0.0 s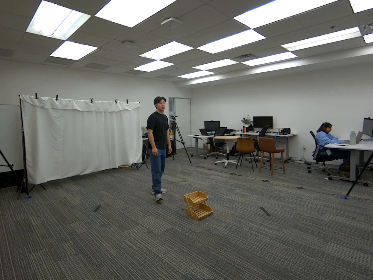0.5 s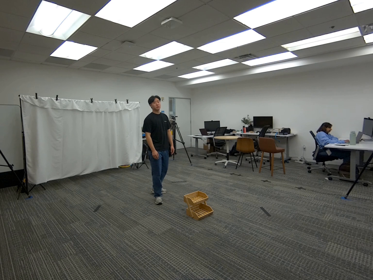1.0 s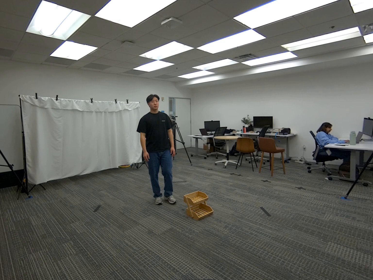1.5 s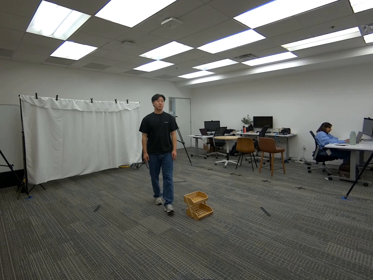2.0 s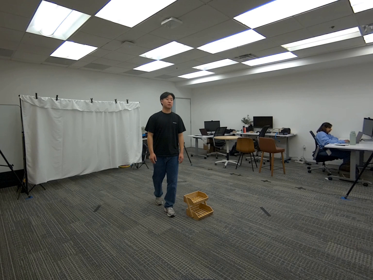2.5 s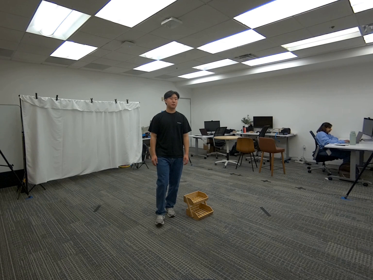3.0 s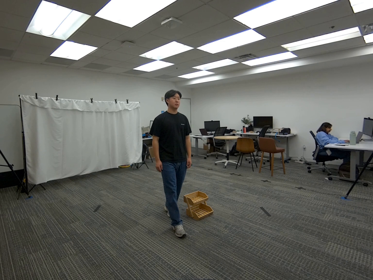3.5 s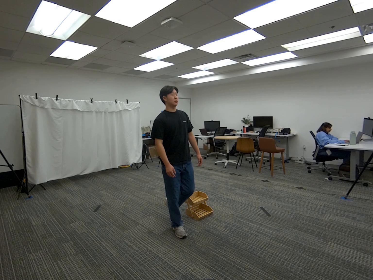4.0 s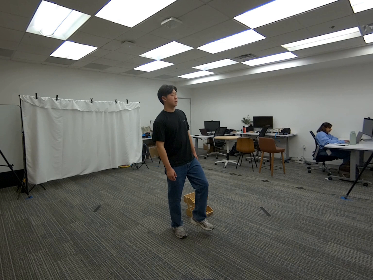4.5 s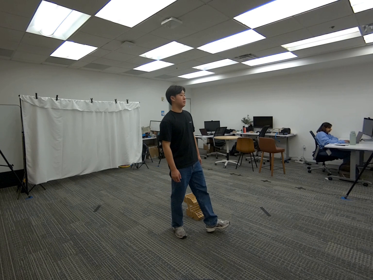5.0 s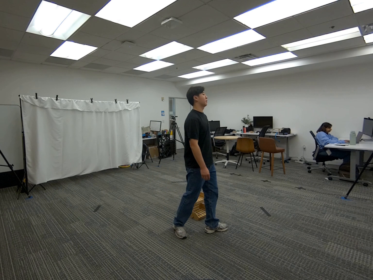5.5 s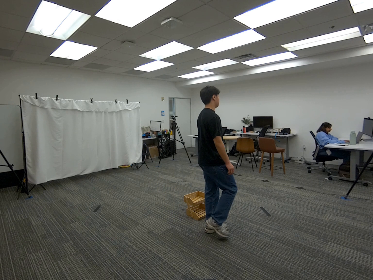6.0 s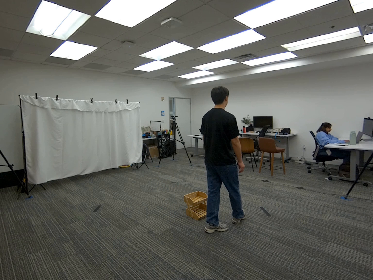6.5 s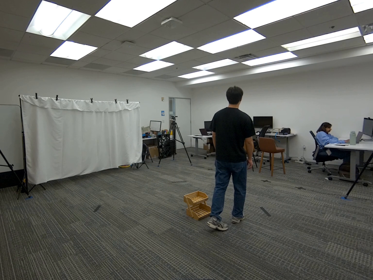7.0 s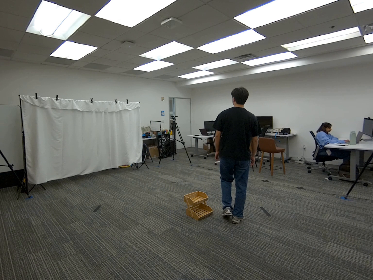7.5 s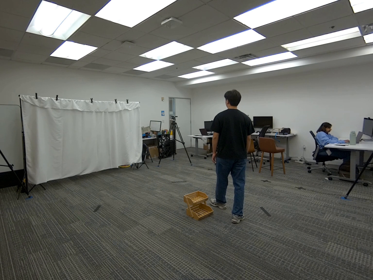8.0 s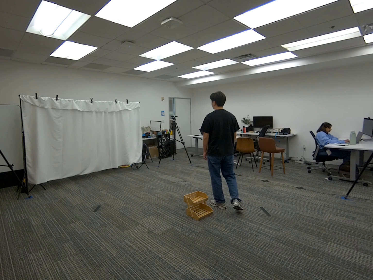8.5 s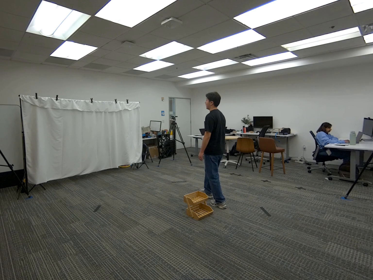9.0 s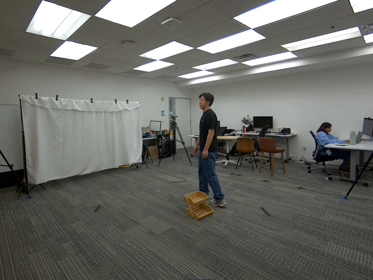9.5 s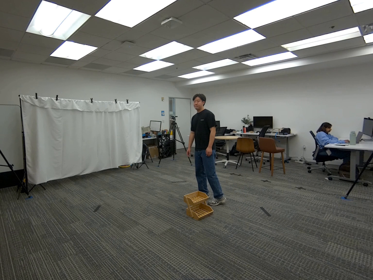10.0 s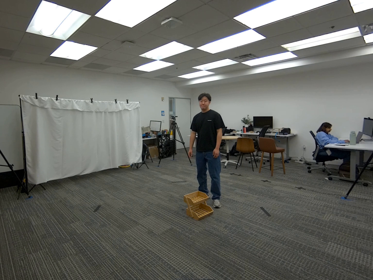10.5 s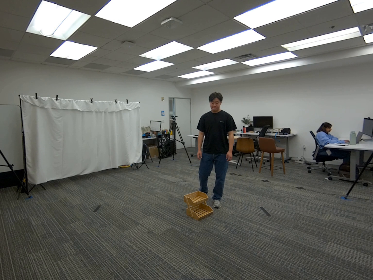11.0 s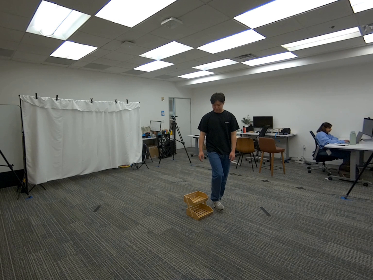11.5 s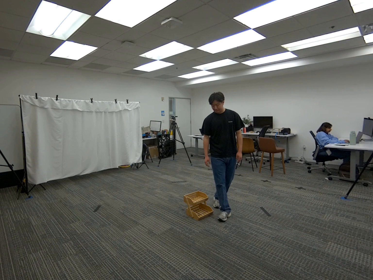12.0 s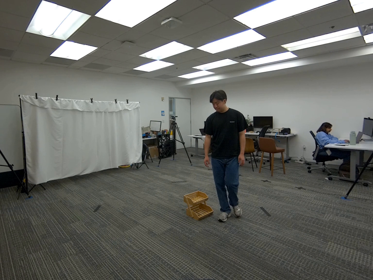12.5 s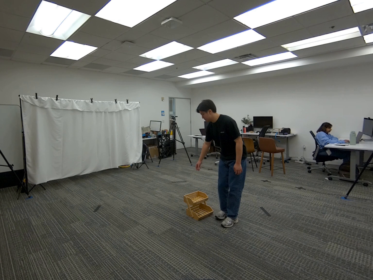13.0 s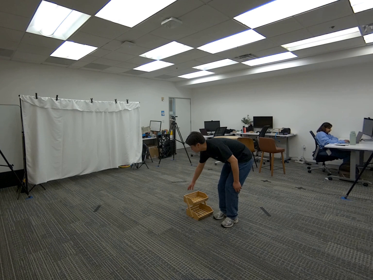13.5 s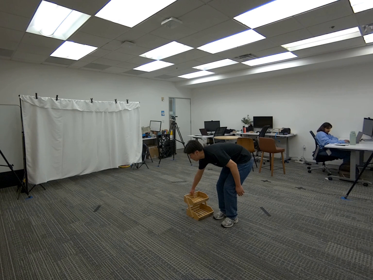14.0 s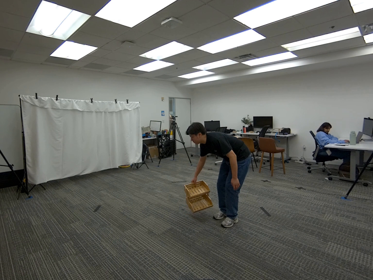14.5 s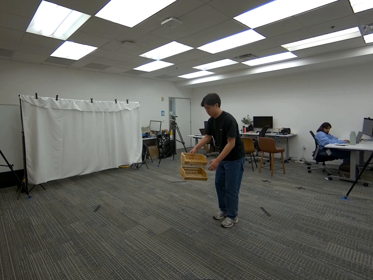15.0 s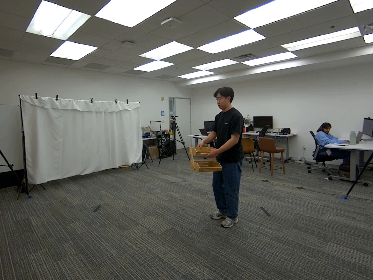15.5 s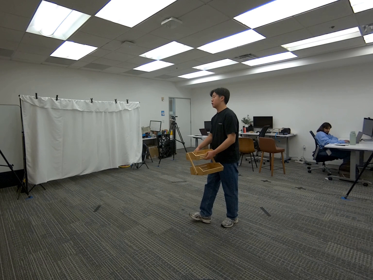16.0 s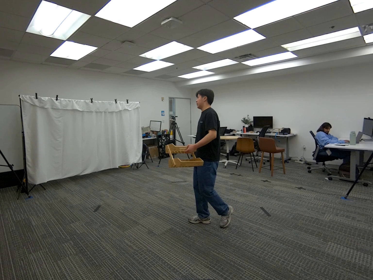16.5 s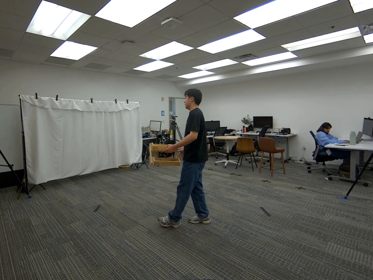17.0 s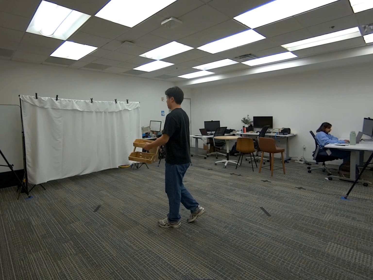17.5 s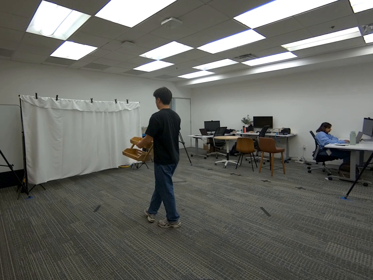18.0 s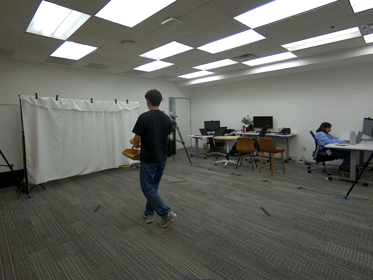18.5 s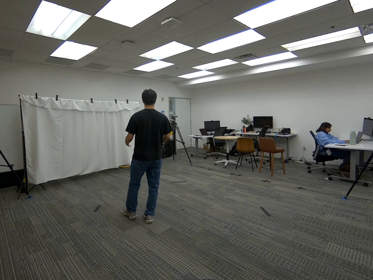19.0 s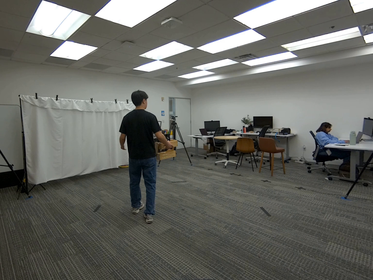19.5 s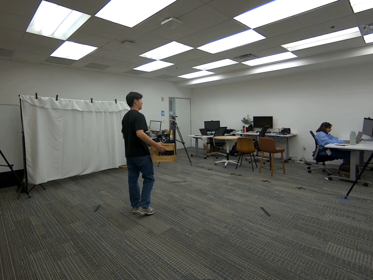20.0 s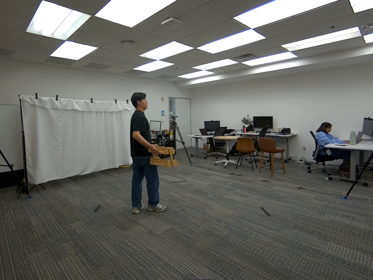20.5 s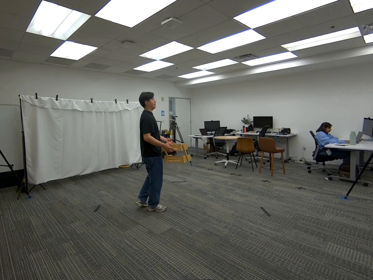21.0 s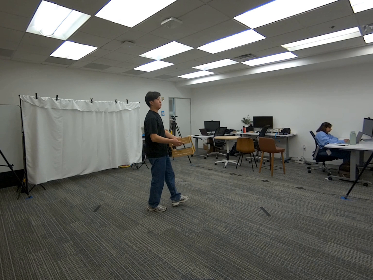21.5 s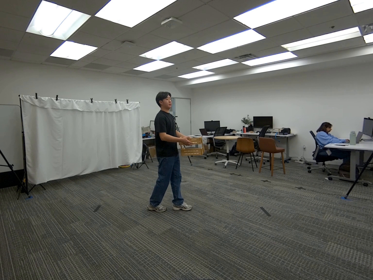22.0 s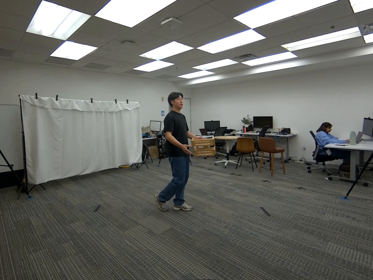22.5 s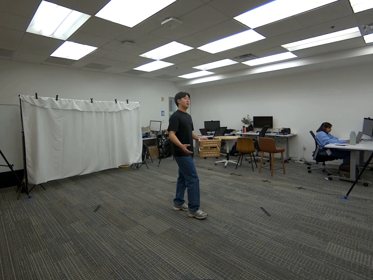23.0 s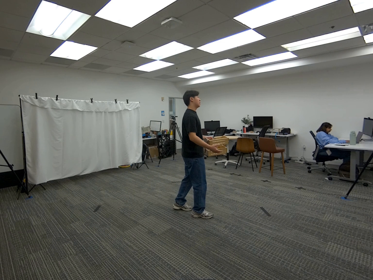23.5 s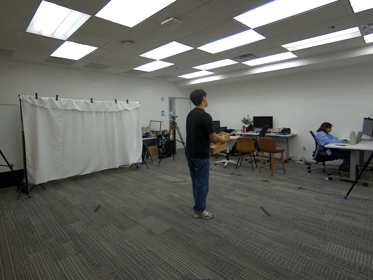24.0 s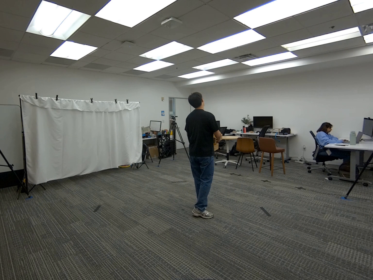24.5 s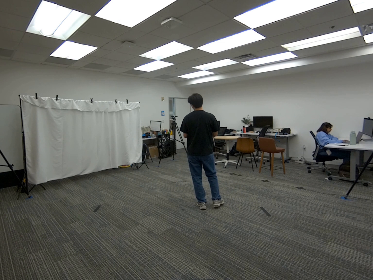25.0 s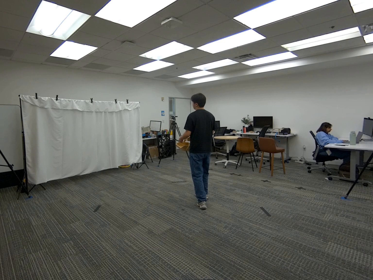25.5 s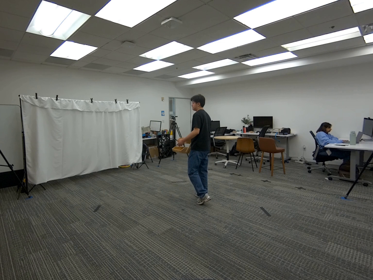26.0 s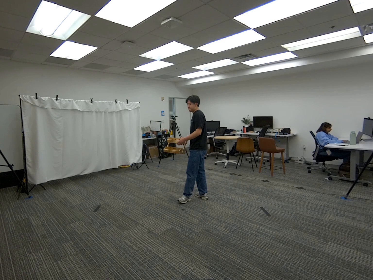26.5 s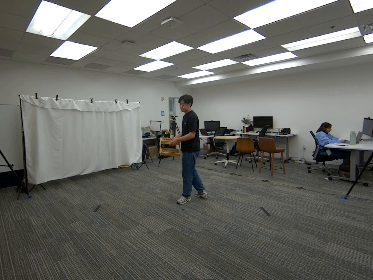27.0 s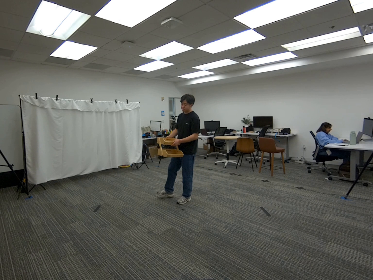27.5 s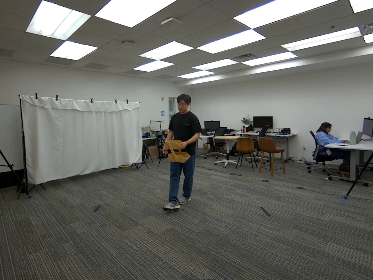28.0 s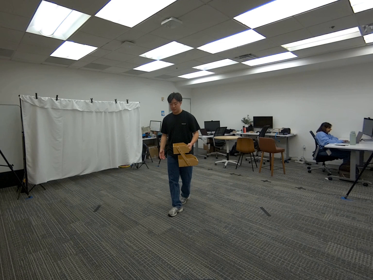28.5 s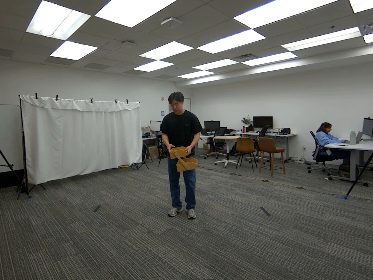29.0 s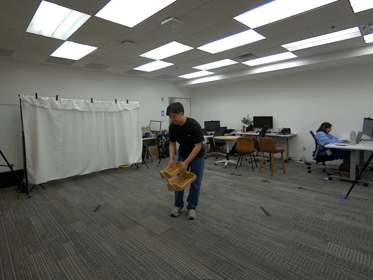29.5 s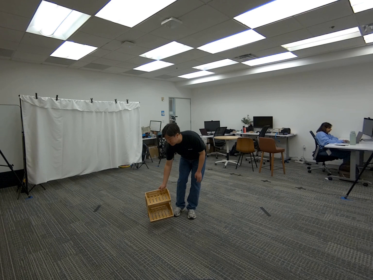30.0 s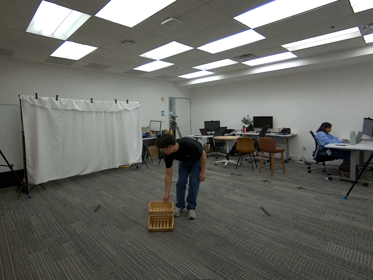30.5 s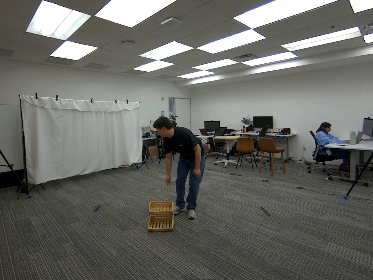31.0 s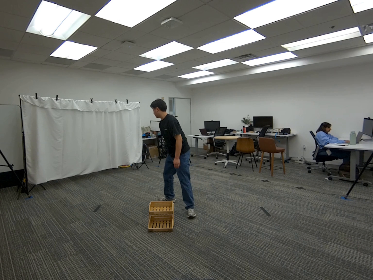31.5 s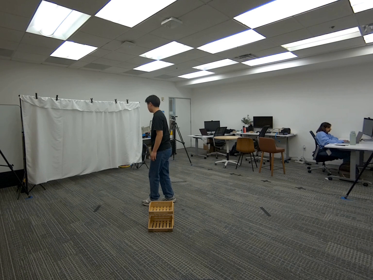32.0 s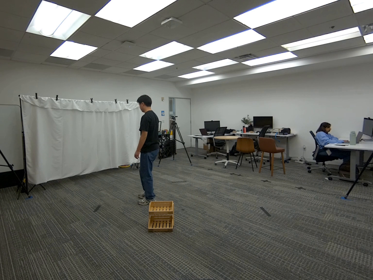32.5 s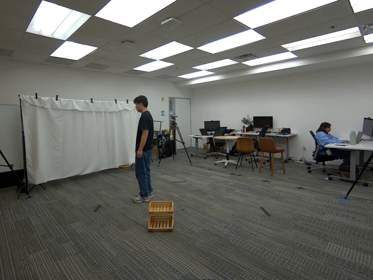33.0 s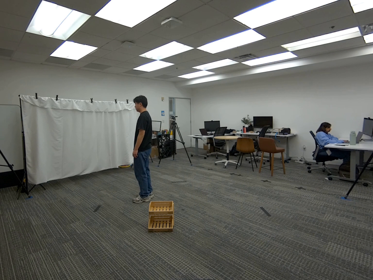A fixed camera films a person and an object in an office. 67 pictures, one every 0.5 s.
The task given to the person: Walk over to the wooden crate. Pick up the crate with your right hand. Walking around the bounding area, alternate hands until the end of sequence. Place the crate back on the ground when finished.
